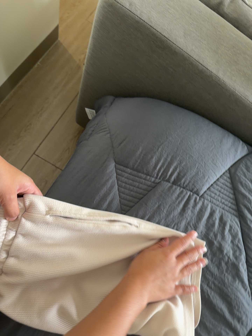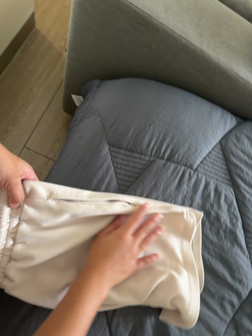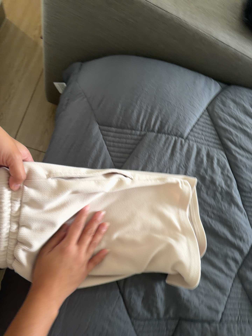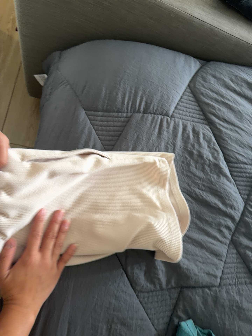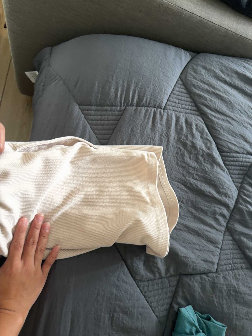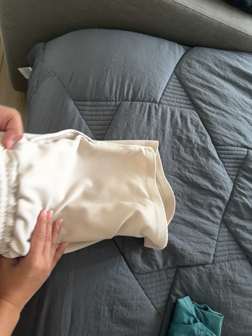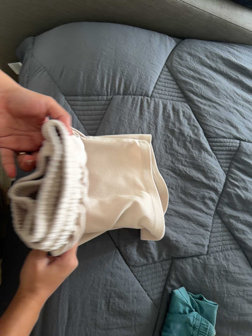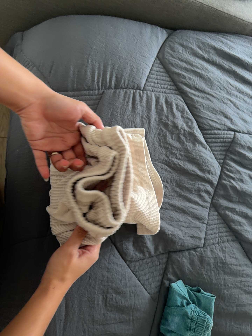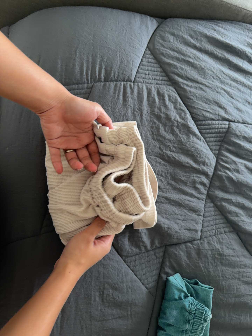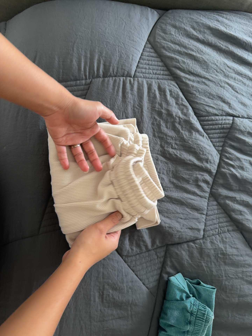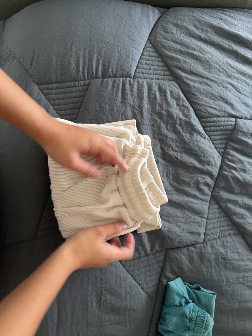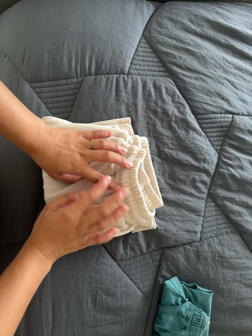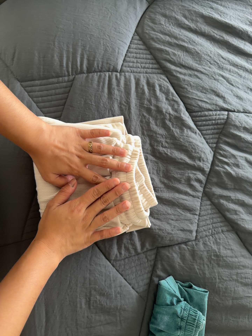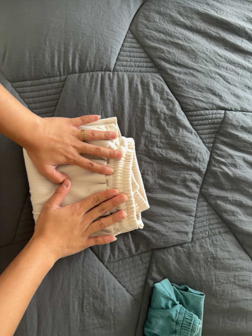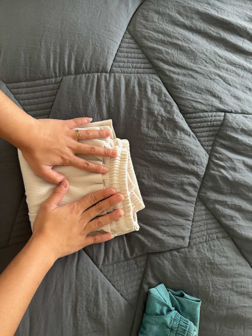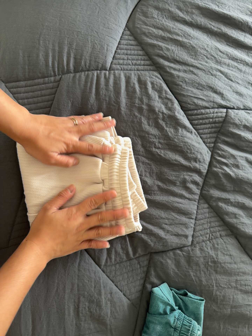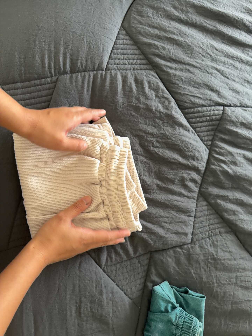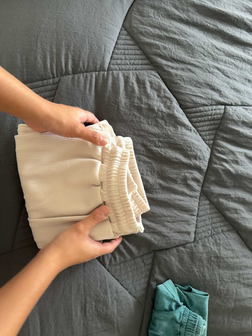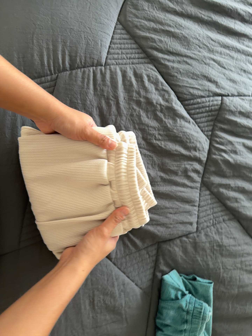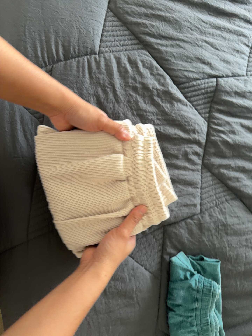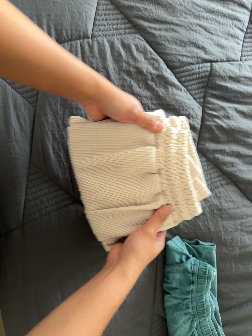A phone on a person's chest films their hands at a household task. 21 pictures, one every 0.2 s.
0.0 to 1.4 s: The camera travels toward the bottom of its view, about 7 cm, so close, fixed things drift upward. Its aim tips toward the bottom of its view by about 15 degrees, and the scene shifts upward. It rolls about its line of sight by about 25 degrees, and the scene rotates counterclockwise.
1.4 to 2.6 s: The camera travels to its right, about 9 cm.
2.6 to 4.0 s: The camera rolls about its line of sight by about 10 degrees, and the scene rotates counterclockwise.
The film runs forward here.
